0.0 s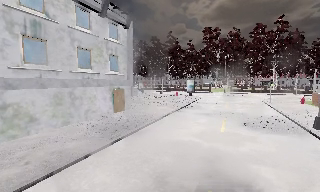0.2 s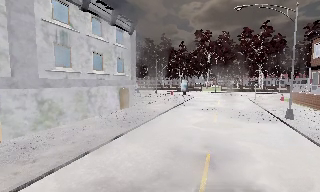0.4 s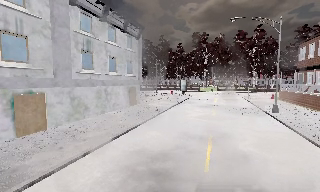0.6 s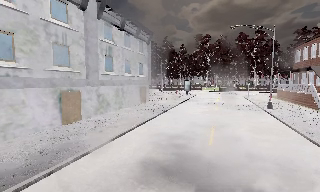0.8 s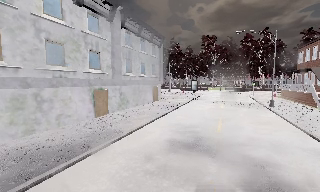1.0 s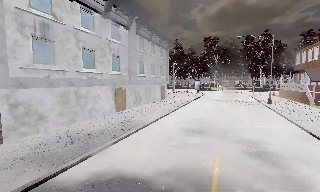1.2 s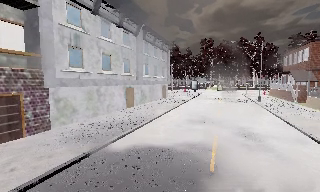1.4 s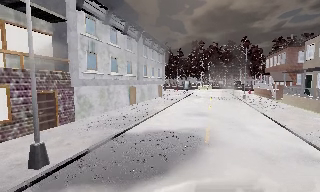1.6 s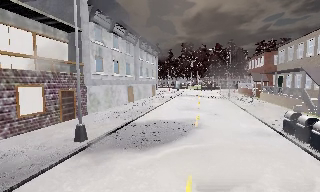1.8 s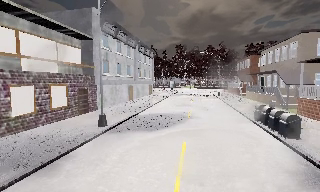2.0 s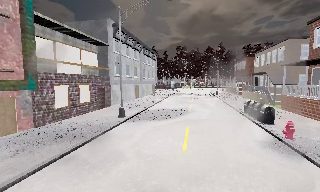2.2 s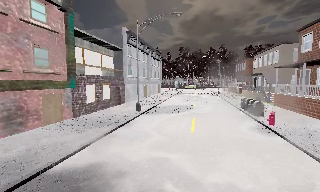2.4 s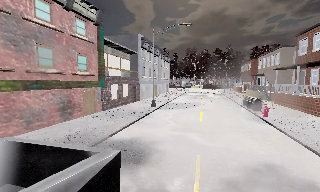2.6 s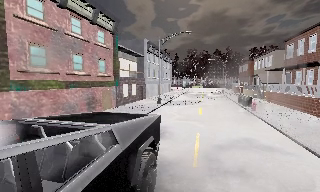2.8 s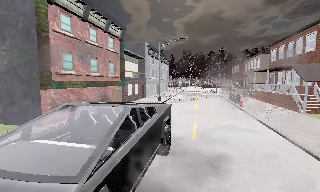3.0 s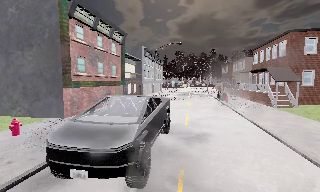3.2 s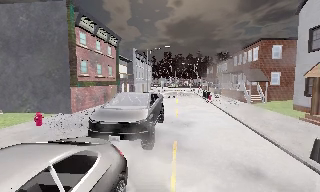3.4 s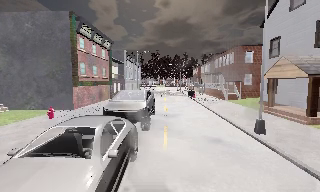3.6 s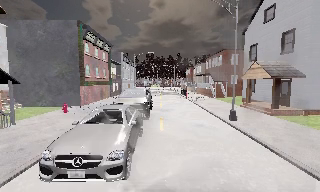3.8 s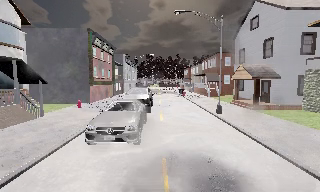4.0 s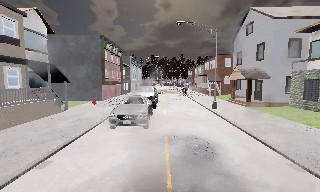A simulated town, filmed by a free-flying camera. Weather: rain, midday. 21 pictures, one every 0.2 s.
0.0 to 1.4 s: The camera travels backward and to its left, about 15 m, so what stands in front gets smaller.
1.4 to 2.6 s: The camera travels backward, about 14 m, so what stands in front gets smaller.
2.6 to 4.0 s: The camera pans to its right, which is clockwise from overhead, by about 15 degrees. It travels backward, about 16 m, so what stands in front gets smaller.
The film runs backward here.
